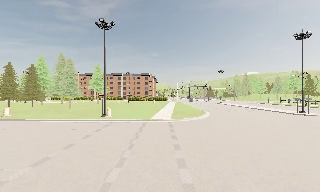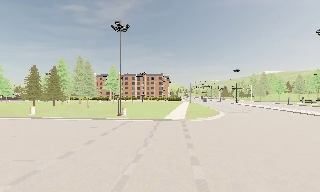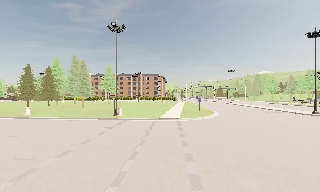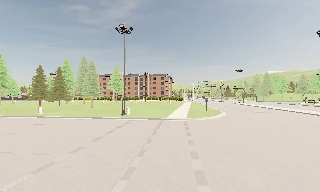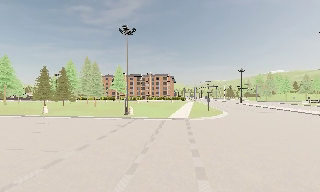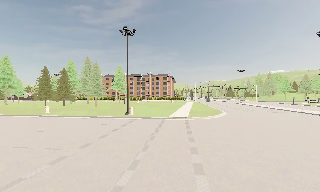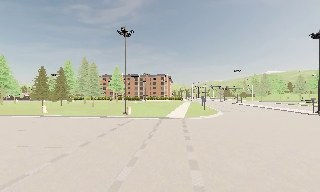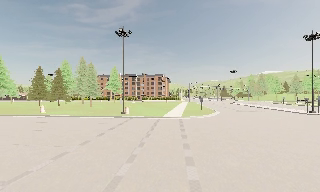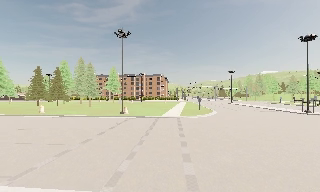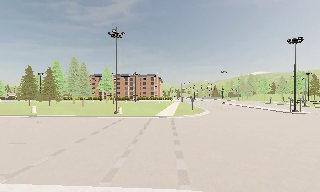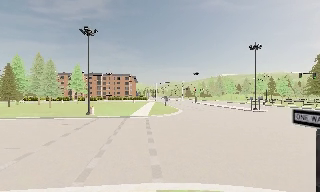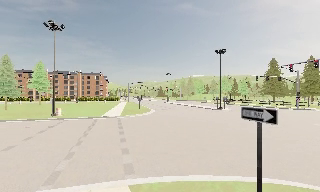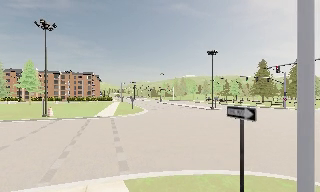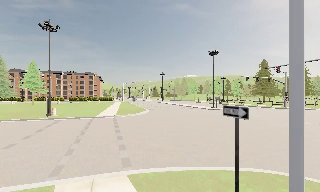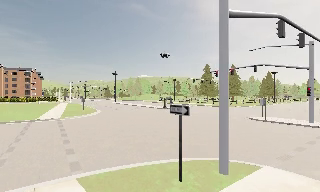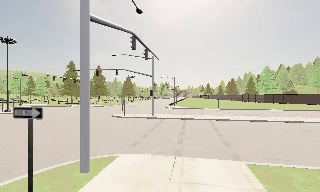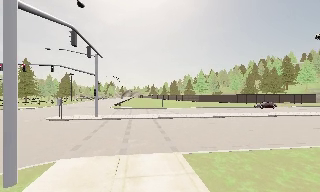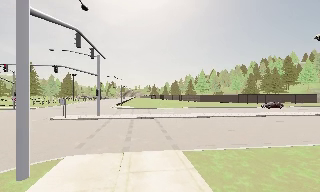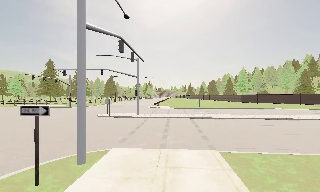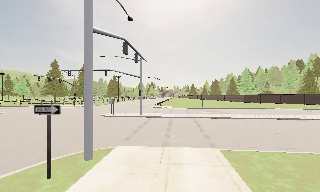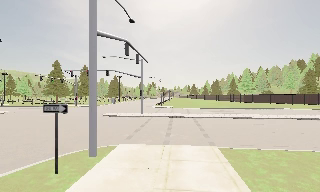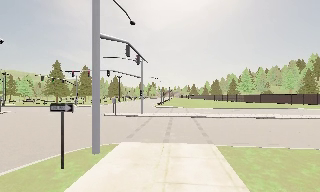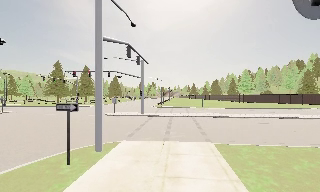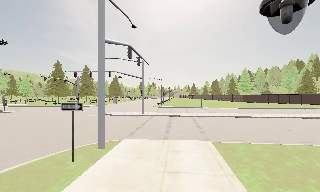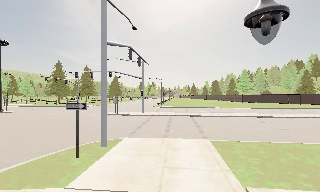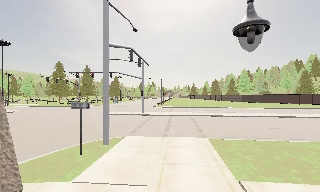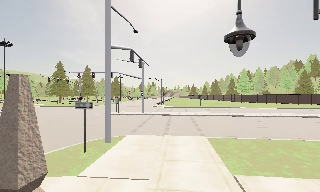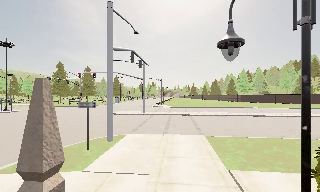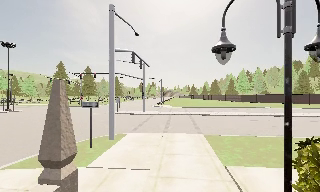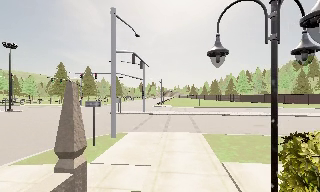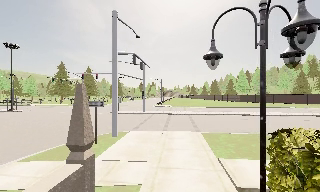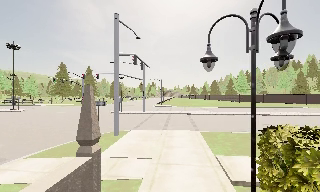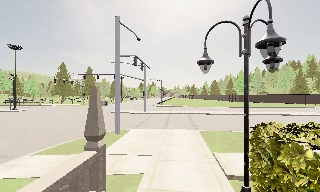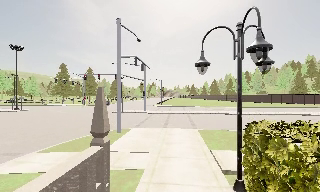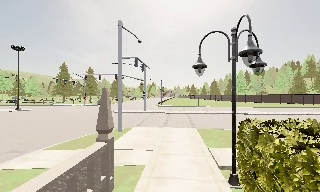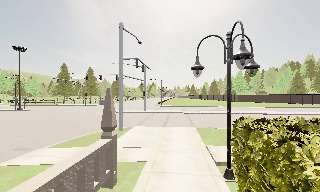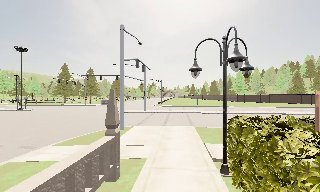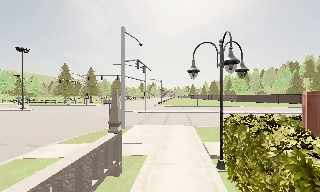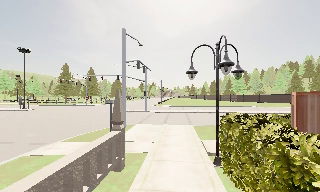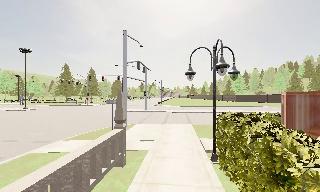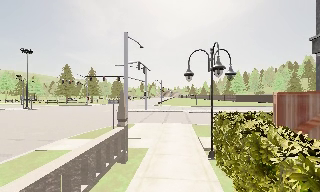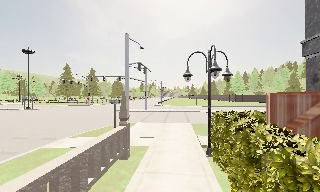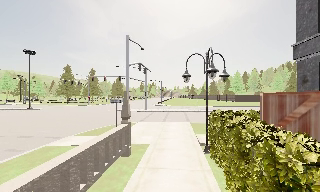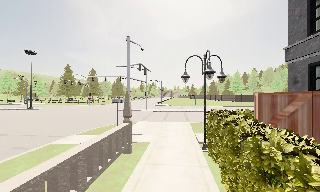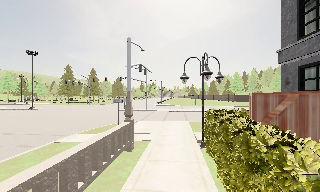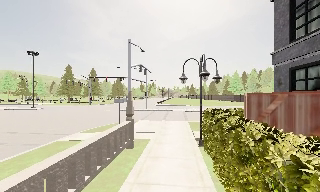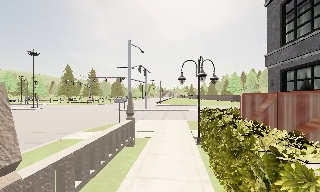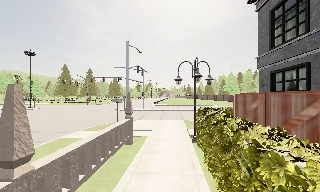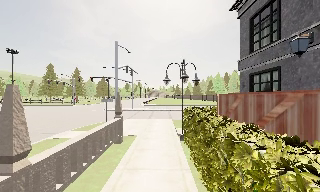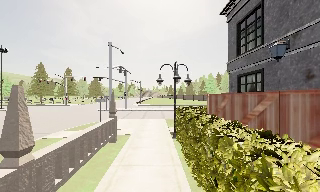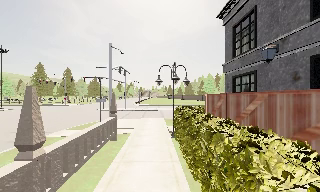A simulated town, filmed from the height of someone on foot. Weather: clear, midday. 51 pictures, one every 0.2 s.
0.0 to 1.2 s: The camera travels backward, about 2 m, so what stands in front gets smaller.
1.2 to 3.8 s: The scene slides to the left, as the camera pans about 90 degrees to its right. It travels backward, about 4 m.
3.8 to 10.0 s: The camera travels backward, about 10 m, so what stands in front gets smaller.
The film runs backward here.
